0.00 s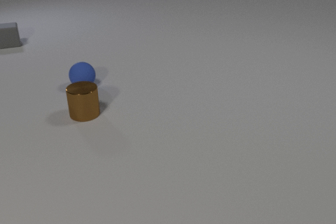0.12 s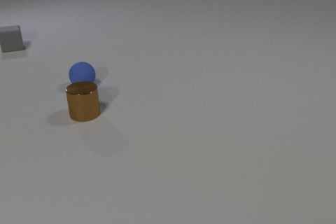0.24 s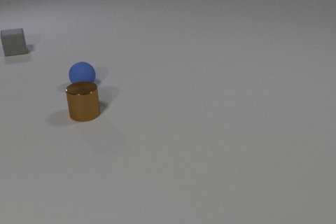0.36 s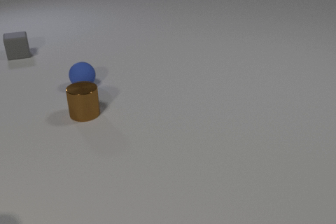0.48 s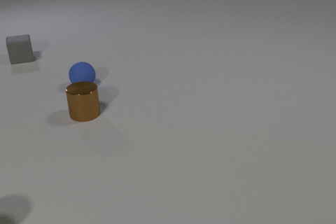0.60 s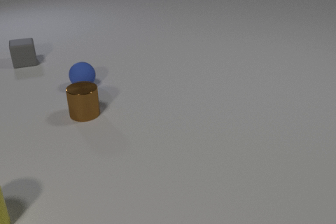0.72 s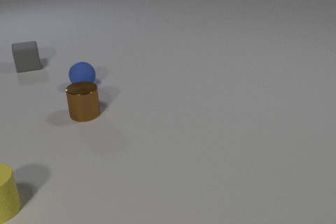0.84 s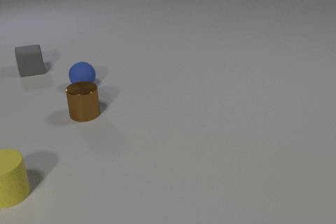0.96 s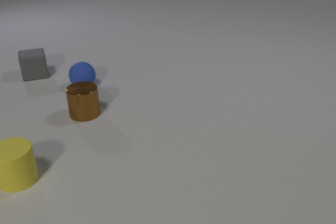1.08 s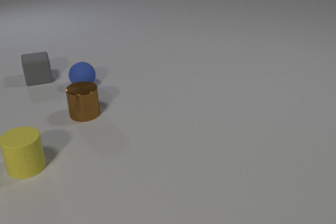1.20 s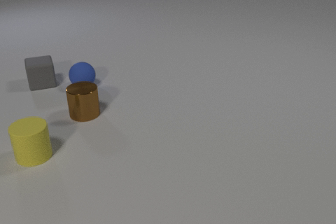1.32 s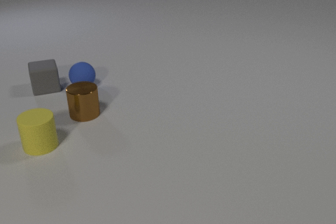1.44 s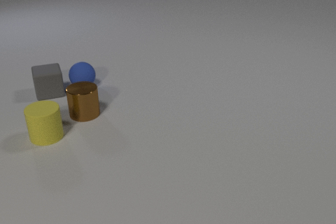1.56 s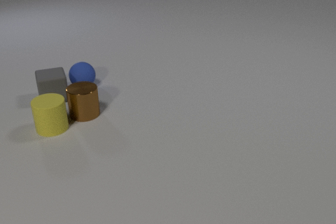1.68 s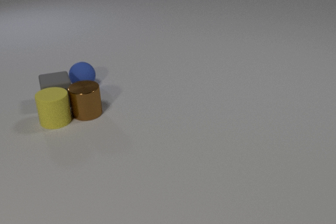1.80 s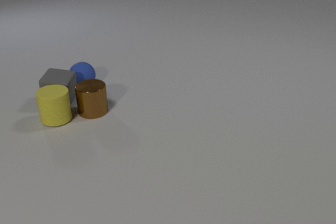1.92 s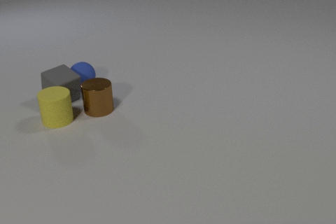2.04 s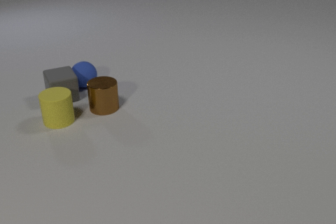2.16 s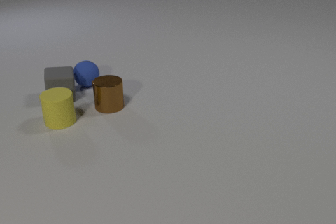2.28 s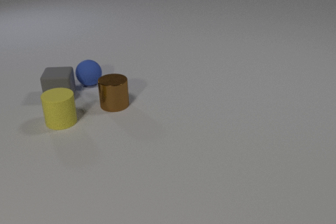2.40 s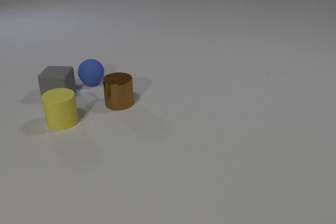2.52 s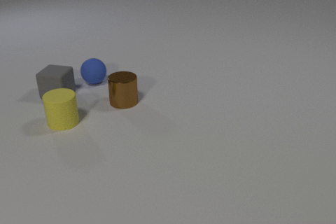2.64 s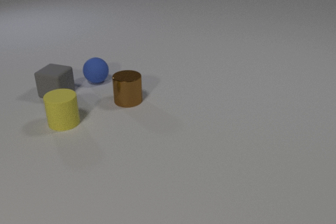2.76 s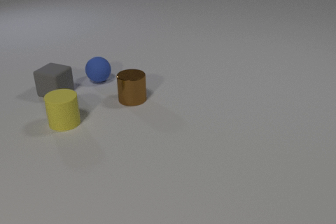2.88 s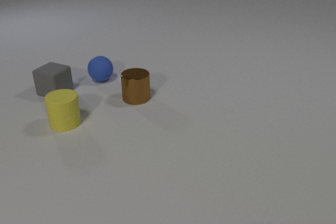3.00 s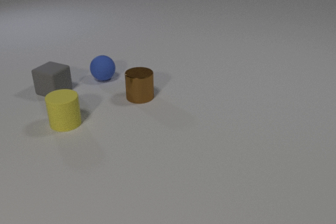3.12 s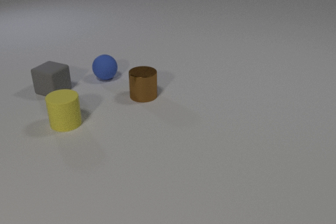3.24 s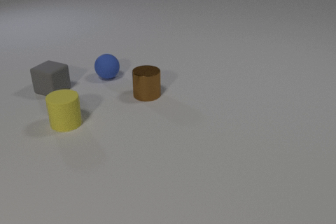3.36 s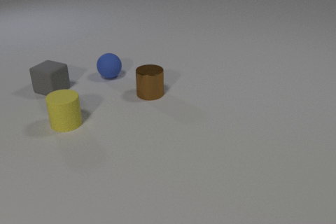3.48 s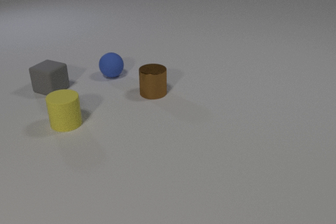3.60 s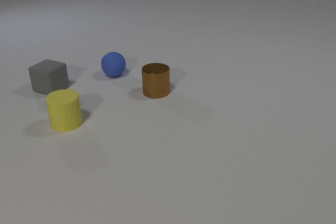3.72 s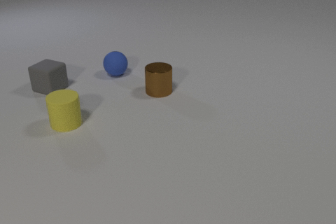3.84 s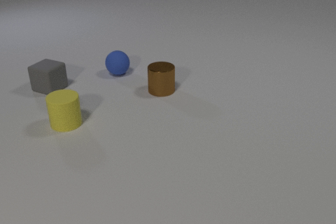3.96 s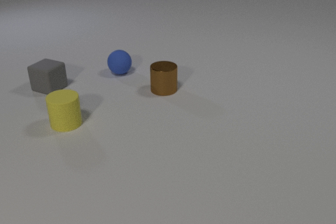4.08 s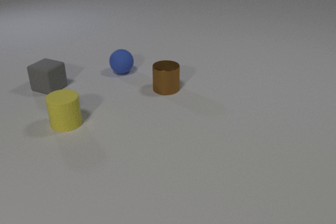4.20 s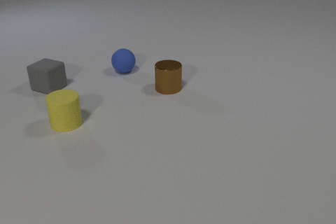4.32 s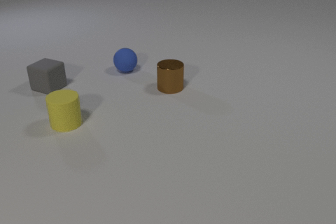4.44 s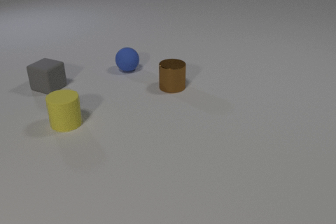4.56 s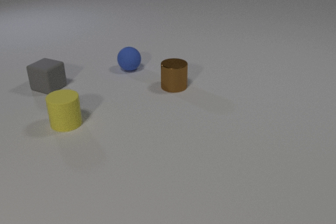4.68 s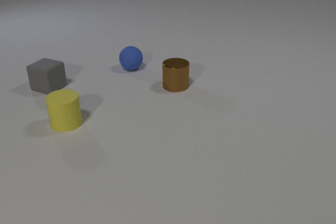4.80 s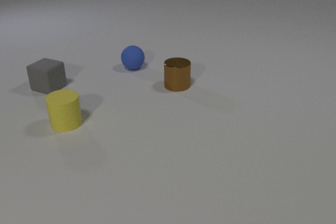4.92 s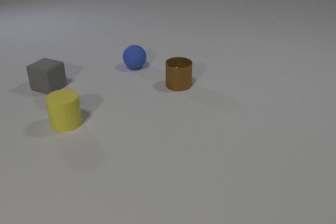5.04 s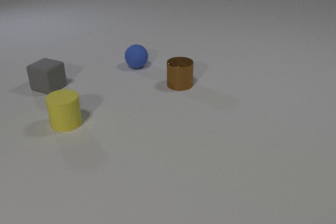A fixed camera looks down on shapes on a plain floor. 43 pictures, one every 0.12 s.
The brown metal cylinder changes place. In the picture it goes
to the right.
The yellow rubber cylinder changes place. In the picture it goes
away from the camera.
0.00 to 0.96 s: The yellow rubber cylinder comes in at the left edge, slides away from the camera and to the right. The gray rubber cube slides toward the camera.
0.96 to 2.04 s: The yellow rubber cylinder slides away from the camera and to the right. The gray rubber cube slides toward the camera and to the right. The brown metal cylinder slides to the right and away from the camera. The yellow rubber cylinder and the brown metal cylinder collide. The yellow rubber cylinder and the gray rubber cube collide. The gray rubber cube and the blue rubber sphere collide.
2.04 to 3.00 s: The yellow rubber cylinder slides toward the camera. The gray rubber cube slides away from the camera and to the left. The brown metal cylinder slides to the right and away from the camera. The blue rubber sphere rolls to the right and away from the camera.
3.00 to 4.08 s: The gray rubber cube slides away from the camera. The brown metal cylinder slides to the right and away from the camera. The blue rubber sphere rolls to the right and away from the camera.
4.08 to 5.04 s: The brown metal cylinder slides to the right and away from the camera. The blue rubber sphere rolls to the right and away from the camera.
Are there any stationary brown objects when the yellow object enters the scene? yes.
How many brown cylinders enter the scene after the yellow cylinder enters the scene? 0.
What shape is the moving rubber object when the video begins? cube.
